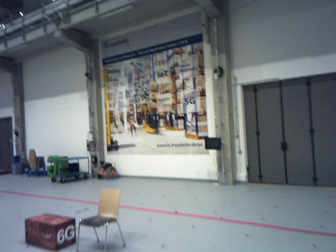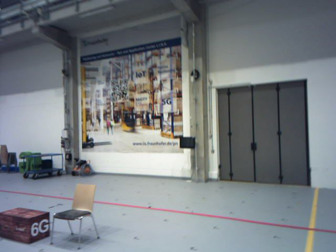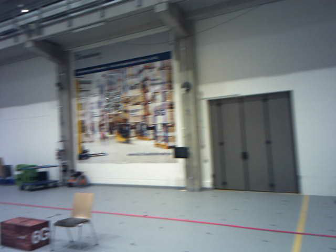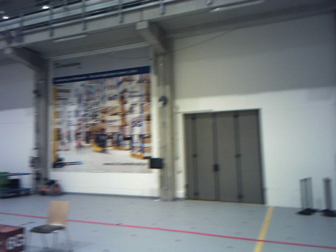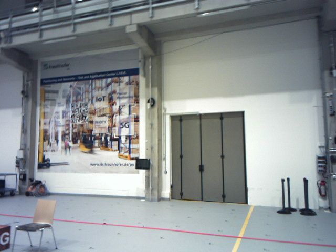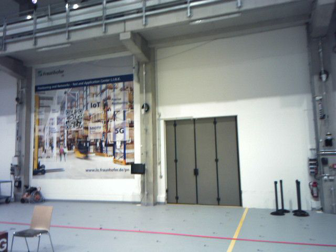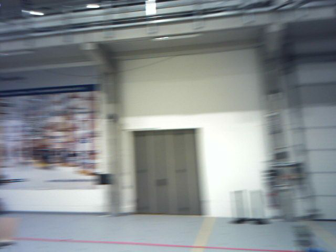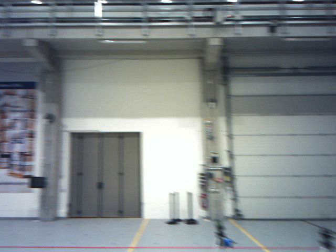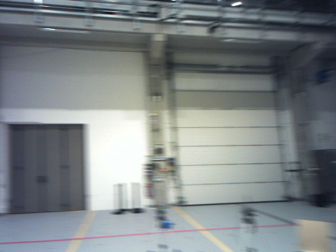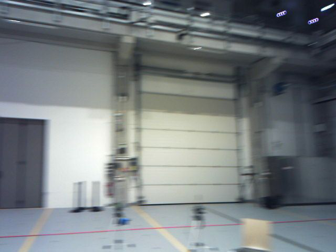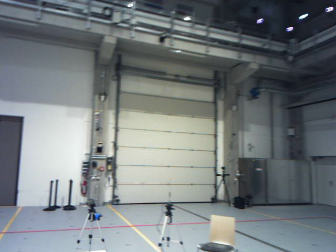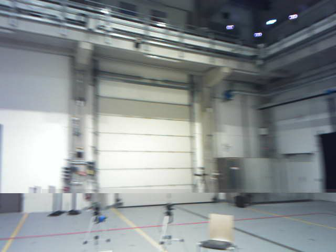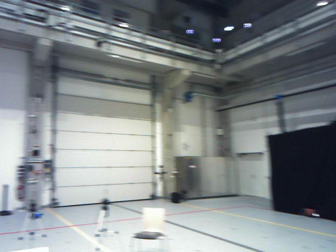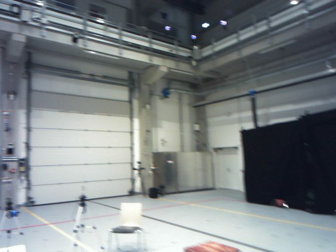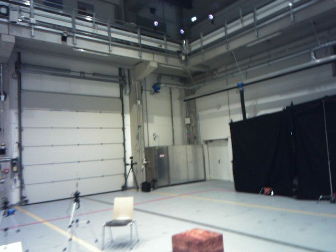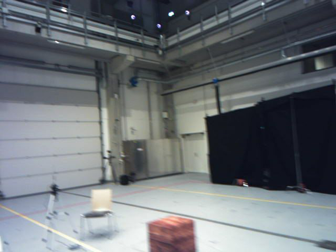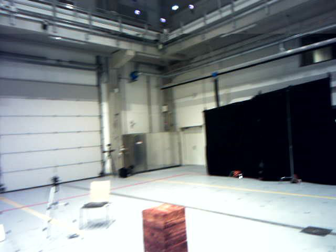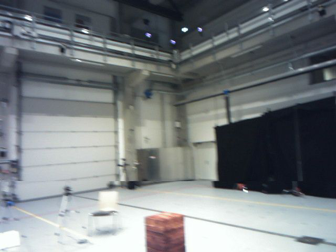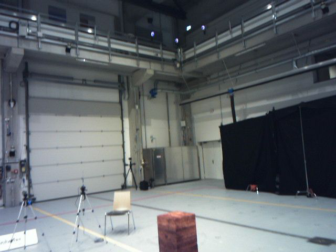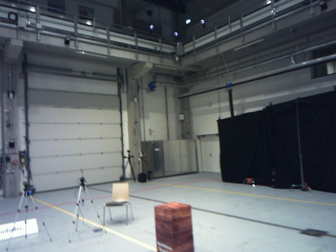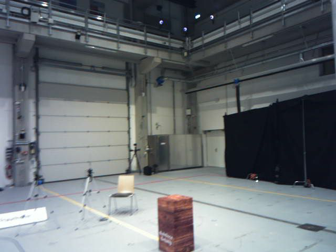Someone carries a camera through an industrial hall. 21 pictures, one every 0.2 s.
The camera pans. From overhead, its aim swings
clockwise.
The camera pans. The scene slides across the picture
to the left.
0.0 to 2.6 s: The camera pans to its right, which is clockwise from overhead, by about 65 degrees. It travels backward, about 3.4 m.
2.6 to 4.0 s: The camera travels backward, about 1.6 m, so what stands in front gets smaller.
The film runs backward here.
